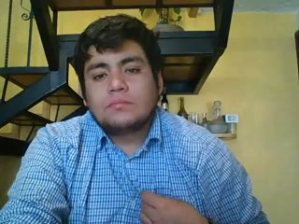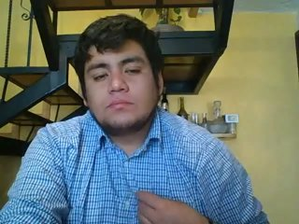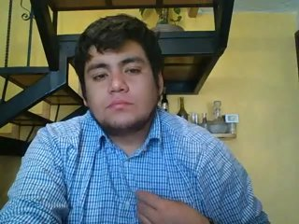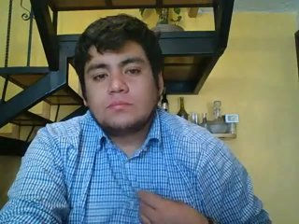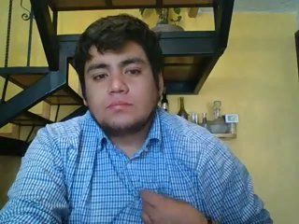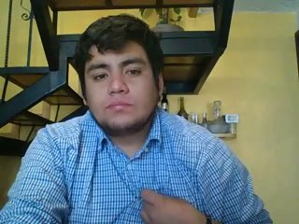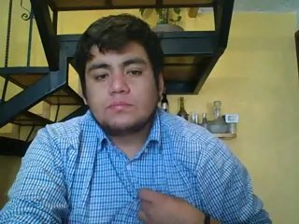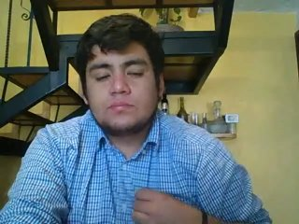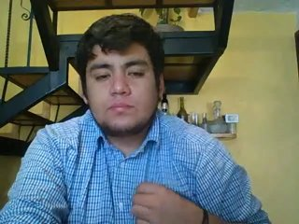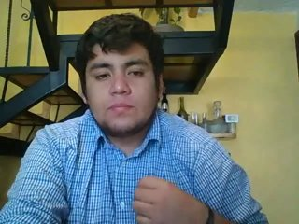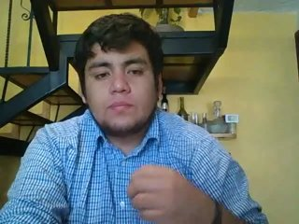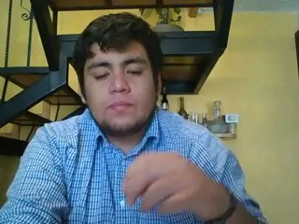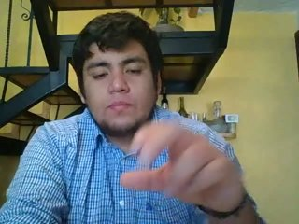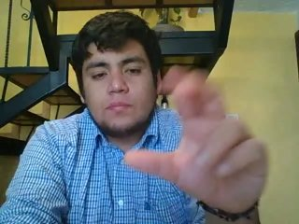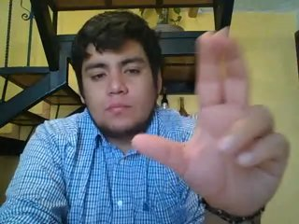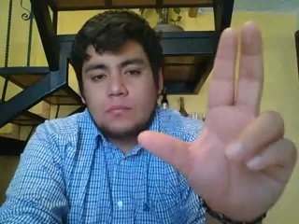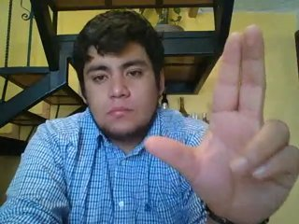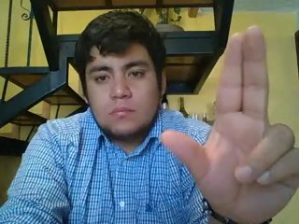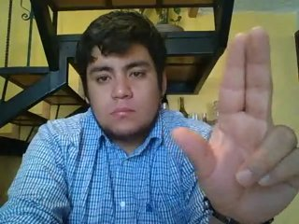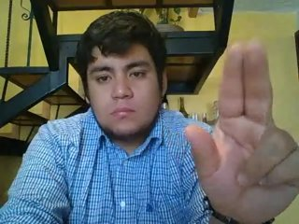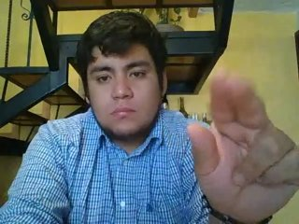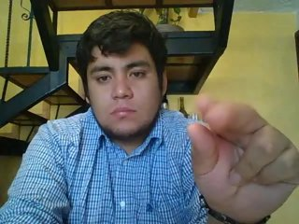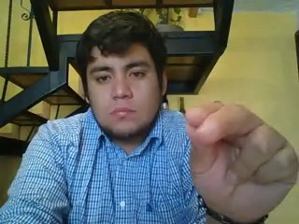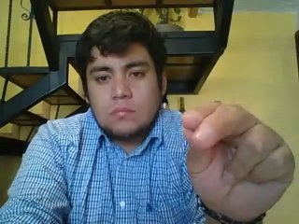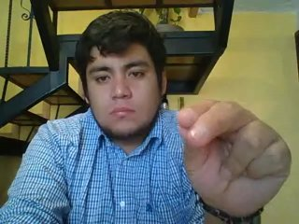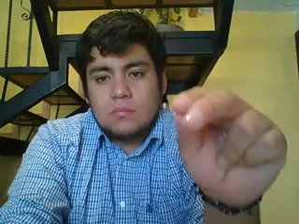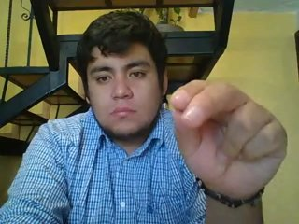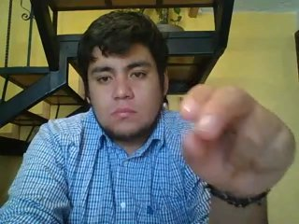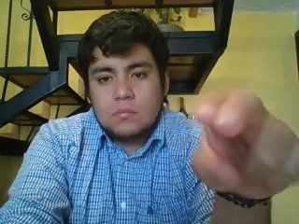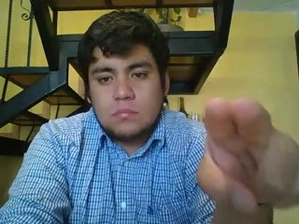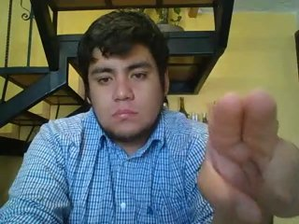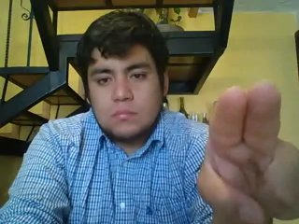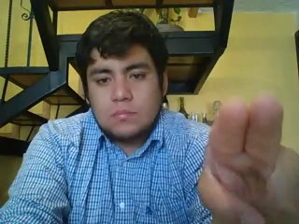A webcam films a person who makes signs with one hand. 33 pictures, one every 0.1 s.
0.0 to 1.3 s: Non-gesture.
1.4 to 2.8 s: Zoom out.
2.9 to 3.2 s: Pointing with two fingers.
